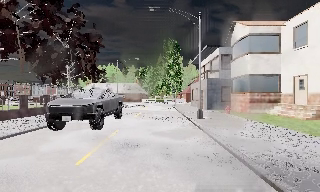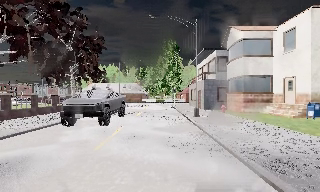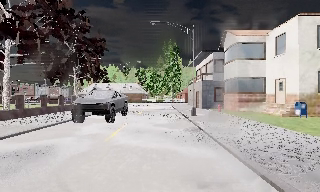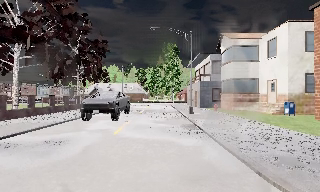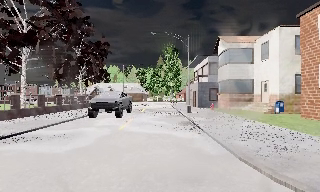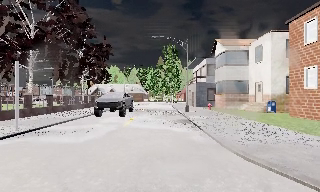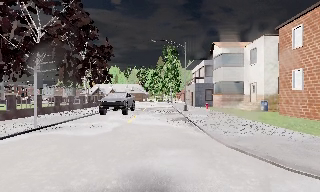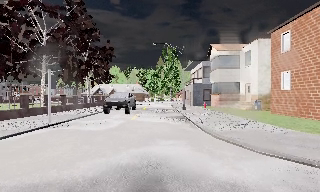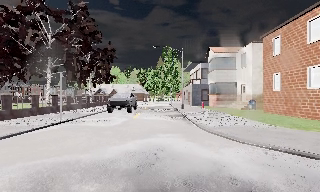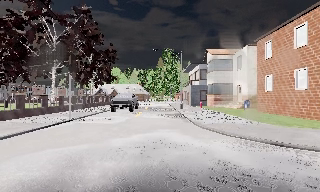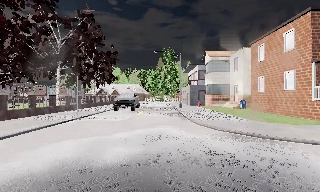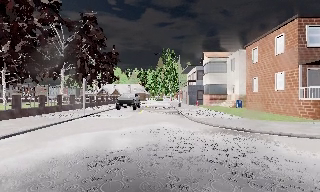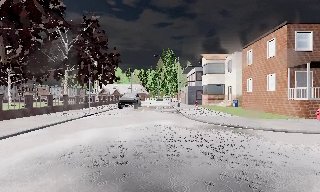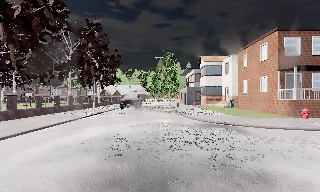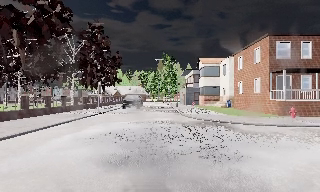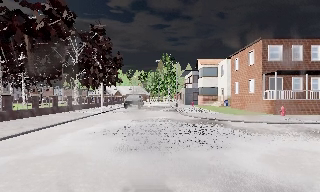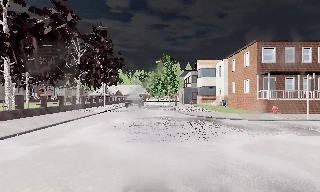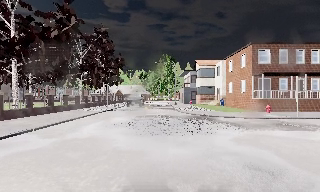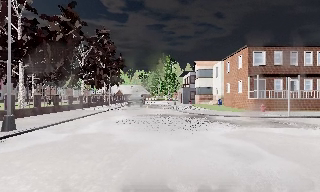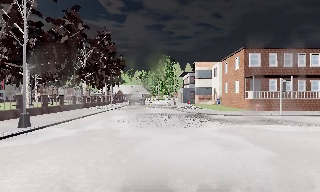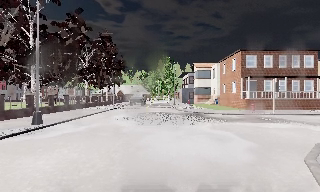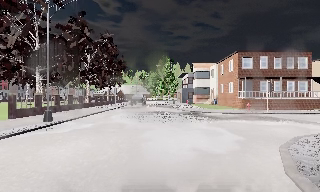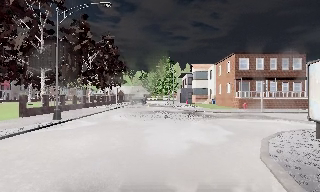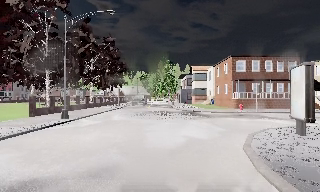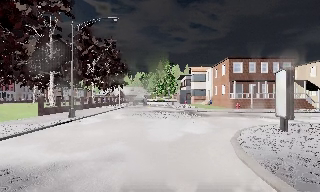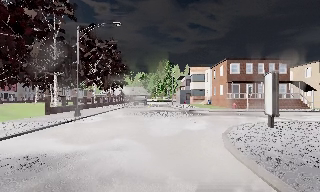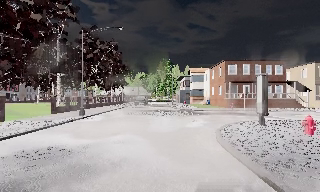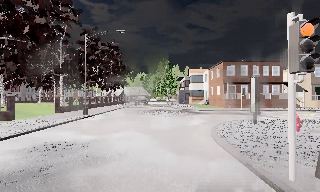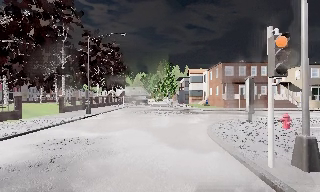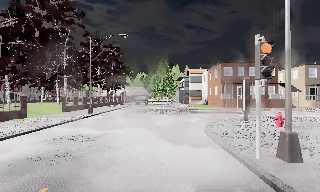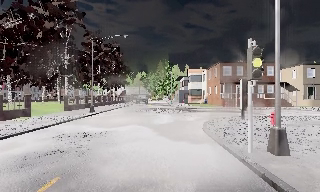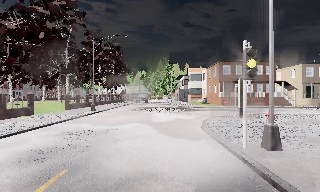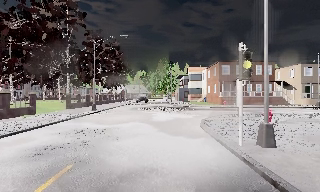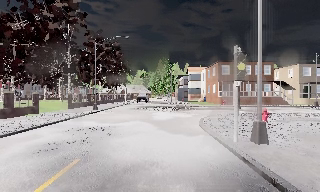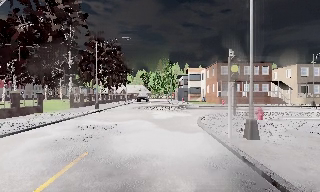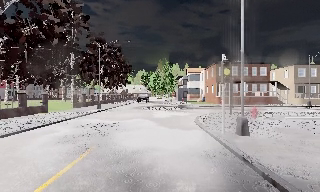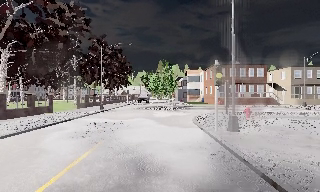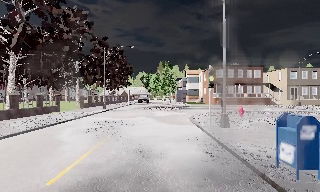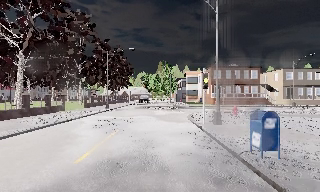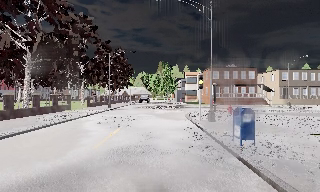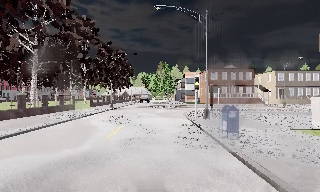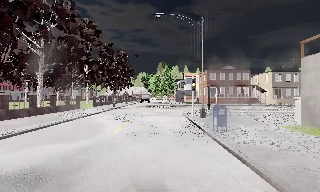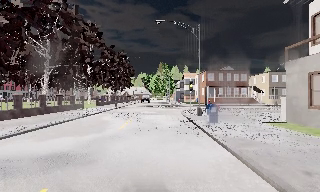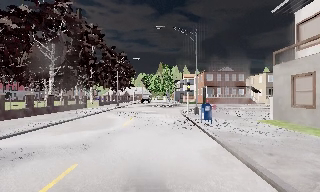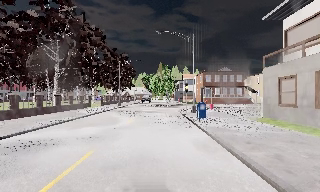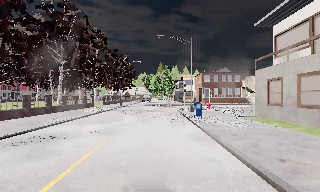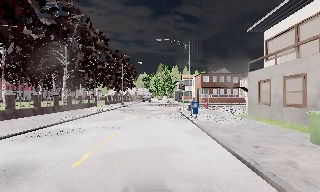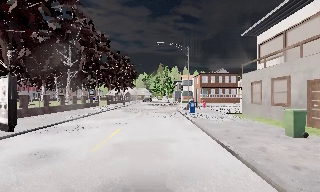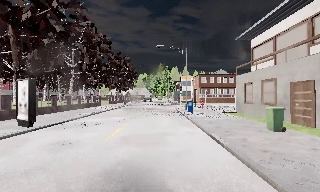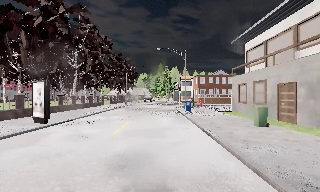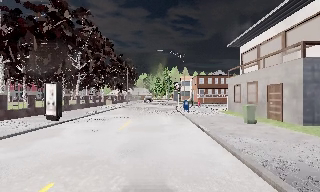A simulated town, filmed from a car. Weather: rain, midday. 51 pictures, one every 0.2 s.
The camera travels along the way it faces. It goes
backward.
0.0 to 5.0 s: The camera travels backward, about 25 m, so what stands in front gets smaller.
5.0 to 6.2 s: The camera travels backward, about 3 m, so what stands in front gets smaller. It loses speed.
6.2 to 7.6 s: The camera travels backward, about 4.5 m, so what stands in front gets smaller. It gains speed.
7.6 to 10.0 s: The camera travels backward, about 12 m, so what stands in front gets smaller.
The film runs backward here.
